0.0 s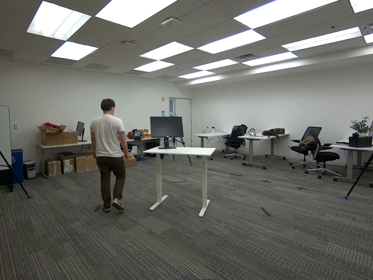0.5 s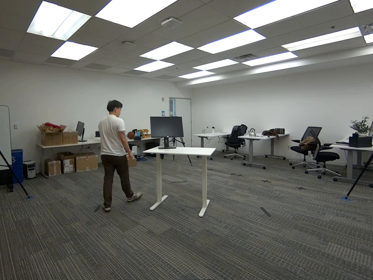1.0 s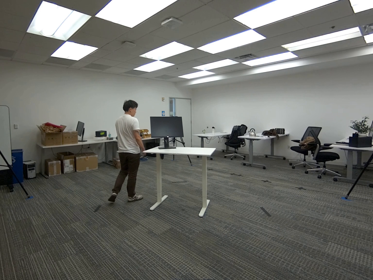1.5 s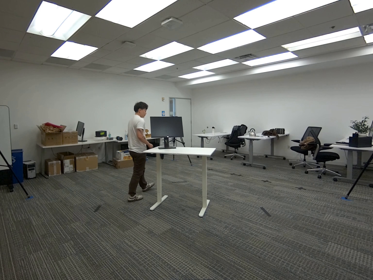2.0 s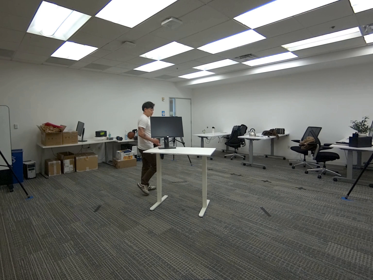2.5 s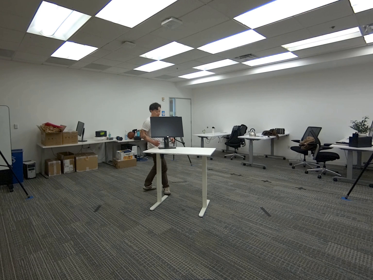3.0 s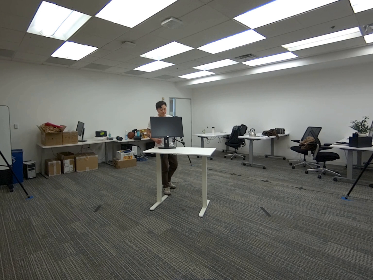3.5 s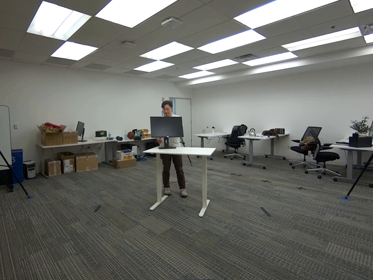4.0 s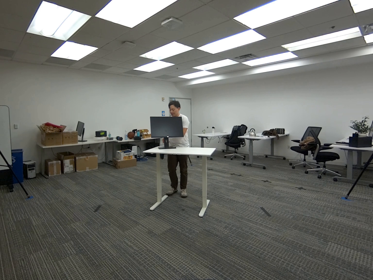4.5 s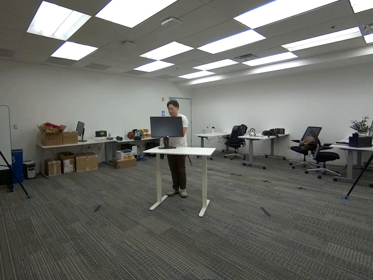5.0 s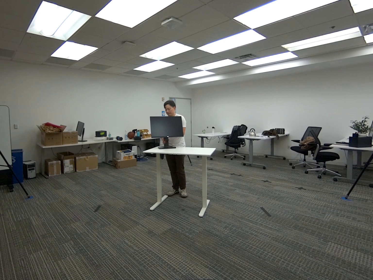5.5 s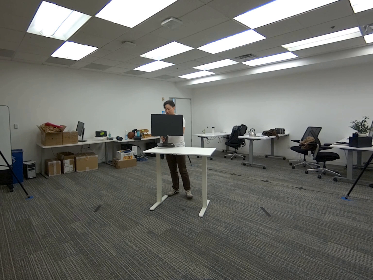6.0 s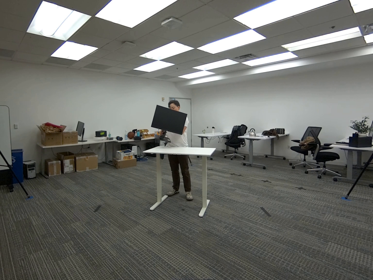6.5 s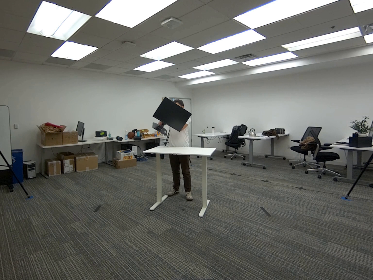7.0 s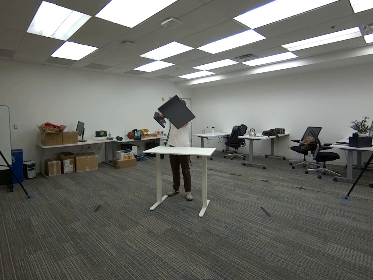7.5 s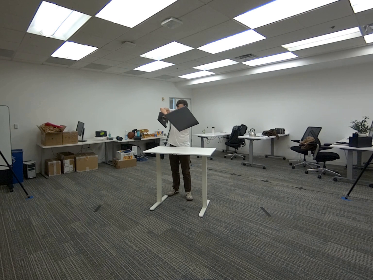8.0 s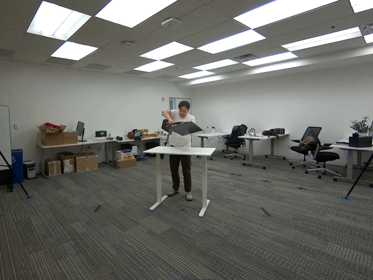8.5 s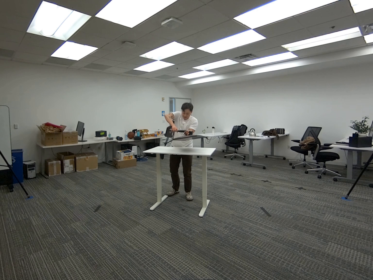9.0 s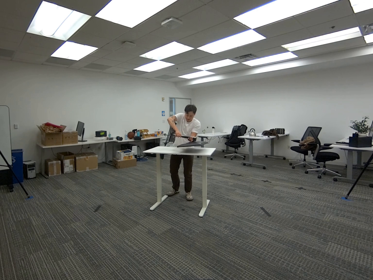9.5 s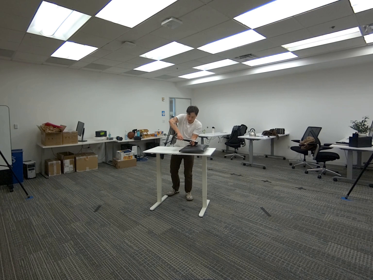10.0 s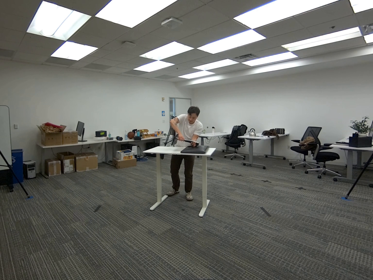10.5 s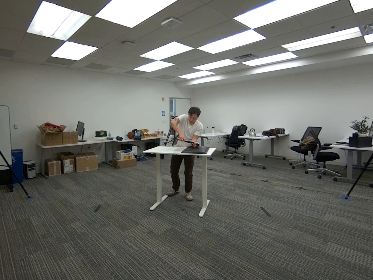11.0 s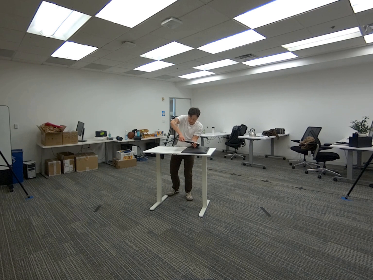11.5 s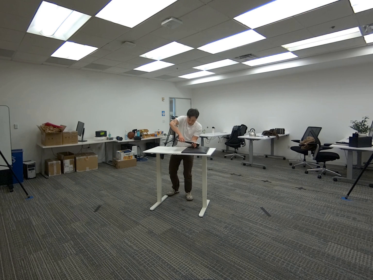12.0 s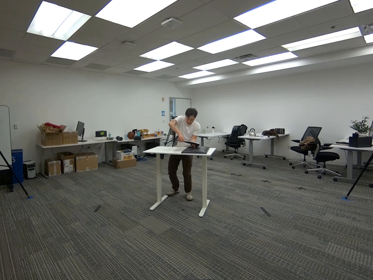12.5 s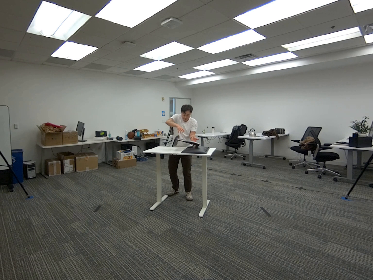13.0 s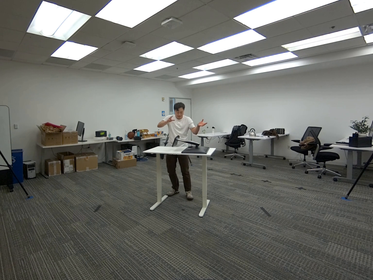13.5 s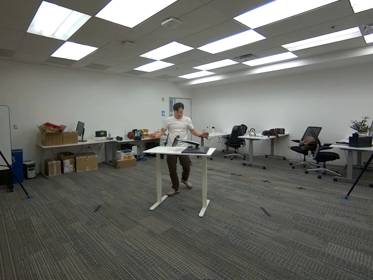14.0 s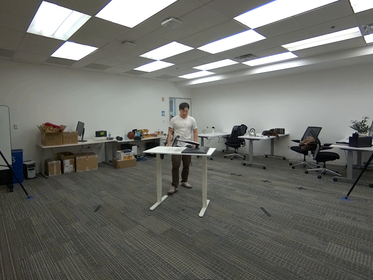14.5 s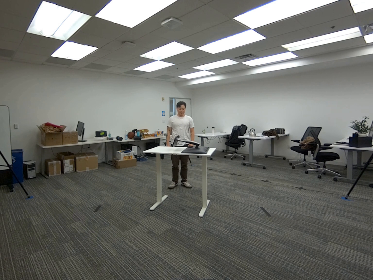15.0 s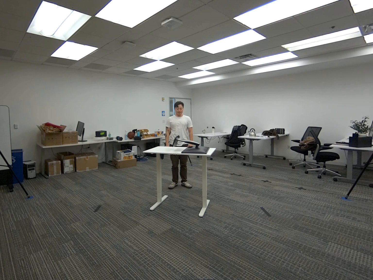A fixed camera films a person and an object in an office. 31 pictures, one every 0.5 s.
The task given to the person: Walk over to the monitor on the white desk and face the monitor face down.
